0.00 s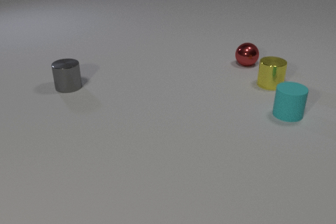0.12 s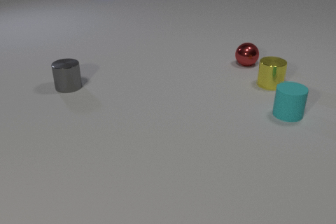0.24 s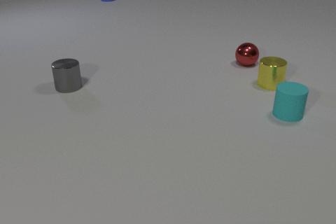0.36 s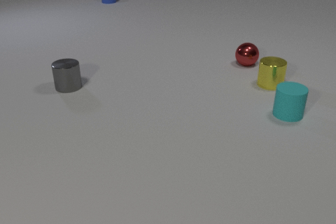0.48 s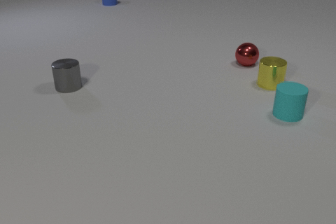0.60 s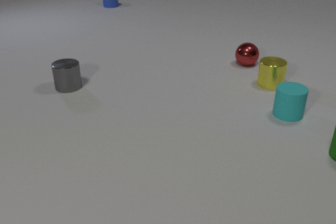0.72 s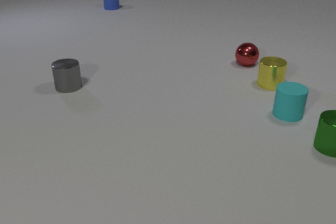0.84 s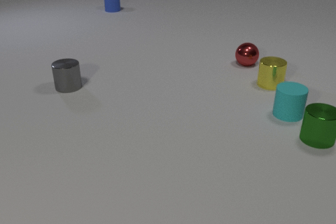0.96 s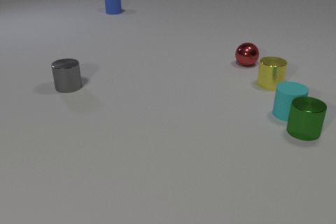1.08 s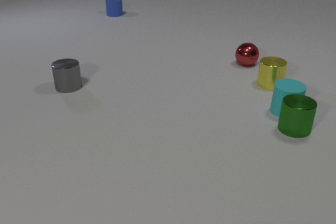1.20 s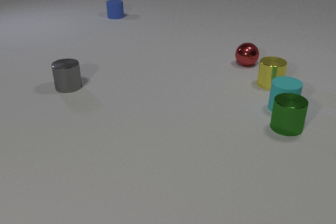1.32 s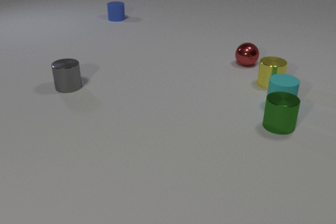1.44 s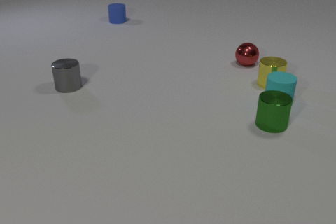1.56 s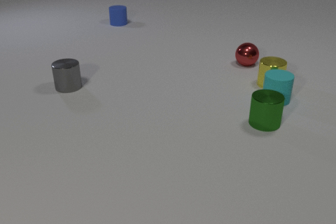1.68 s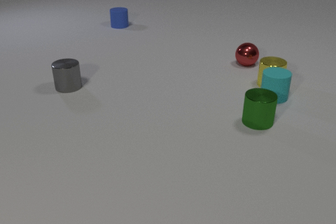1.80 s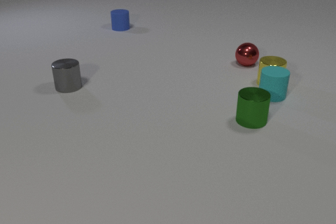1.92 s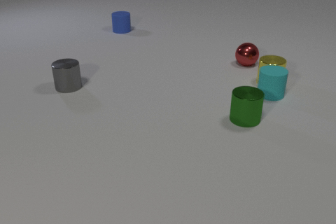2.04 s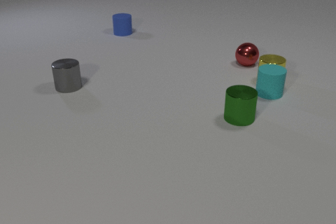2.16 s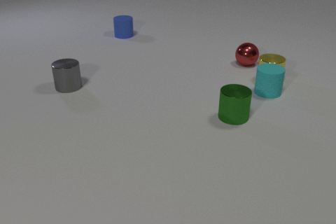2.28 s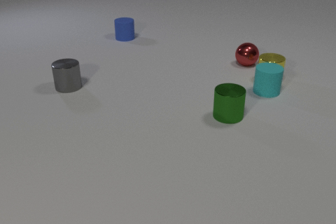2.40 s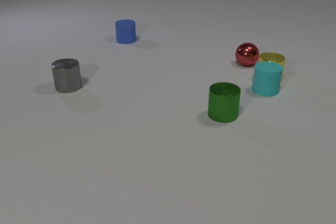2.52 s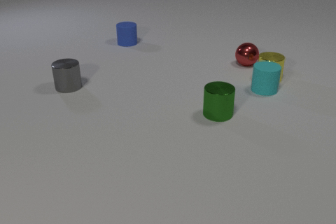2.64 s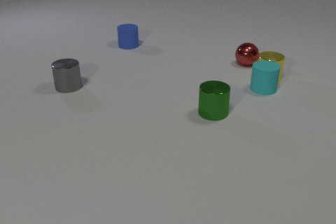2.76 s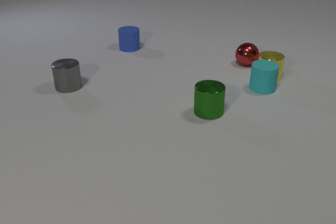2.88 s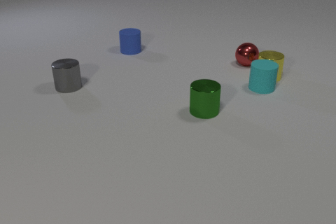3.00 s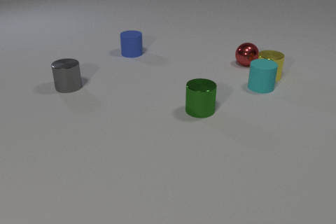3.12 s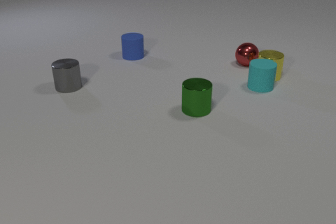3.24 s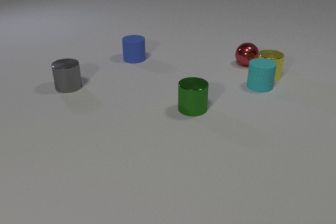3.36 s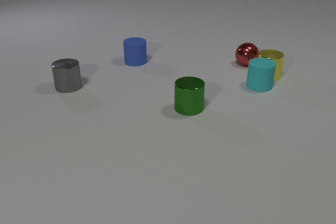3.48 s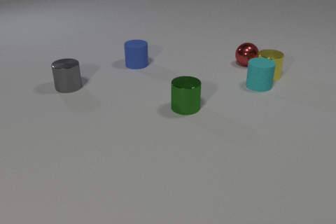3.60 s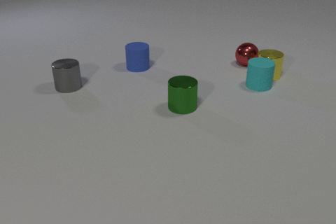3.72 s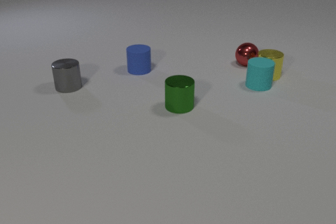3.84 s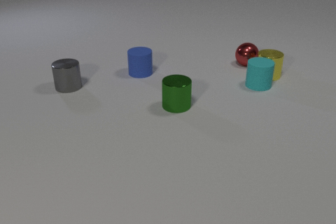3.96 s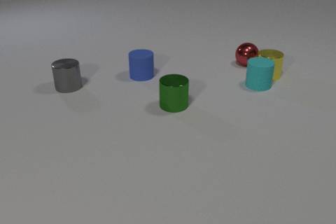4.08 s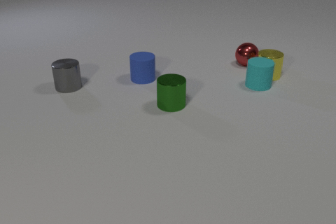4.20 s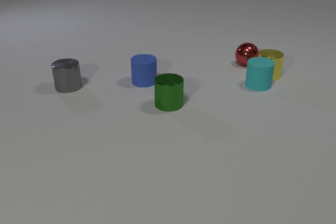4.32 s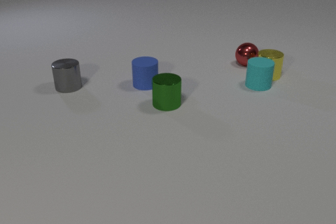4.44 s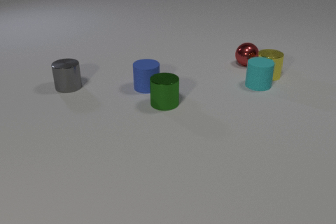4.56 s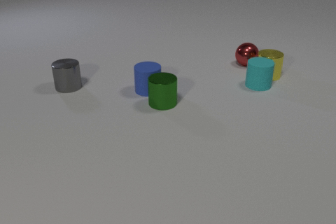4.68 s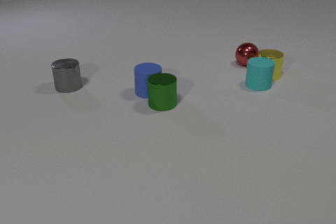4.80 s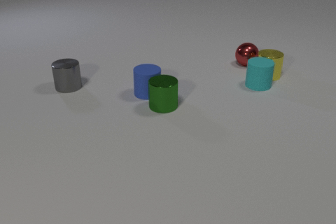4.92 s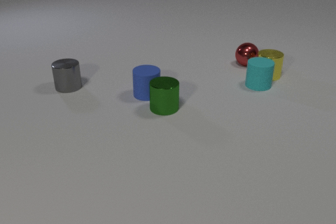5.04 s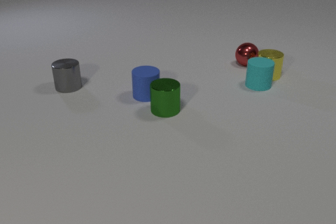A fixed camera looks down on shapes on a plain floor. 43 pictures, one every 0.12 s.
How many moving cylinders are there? 4.
Are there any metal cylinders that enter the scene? yes.
Are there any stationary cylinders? yes.
0.00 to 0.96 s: The green metal cylinder comes in at the right edge, slides to the left and away from the camera. The blue rubber cylinder comes in at the top edge, slides toward the camera.
0.96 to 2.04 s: The green metal cylinder slides to the left. The cyan rubber cylinder slides away from the camera and to the left. The blue rubber cylinder slides toward the camera. The yellow metal cylinder slides away from the camera. The green metal cylinder and the cyan rubber cylinder collide. The cyan rubber cylinder and the yellow metal cylinder collide.
2.04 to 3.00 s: The green metal cylinder slides to the left. The cyan rubber cylinder slides away from the camera and to the left. The blue rubber cylinder slides toward the camera. The yellow metal cylinder slides away from the camera.
3.00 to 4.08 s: The green metal cylinder slides to the left. The blue rubber cylinder slides toward the camera.
4.08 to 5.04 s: The green metal cylinder slides toward the camera and to the left. The blue rubber cylinder slides toward the camera. The green metal cylinder and the blue rubber cylinder collide.
